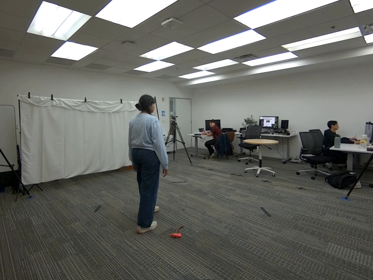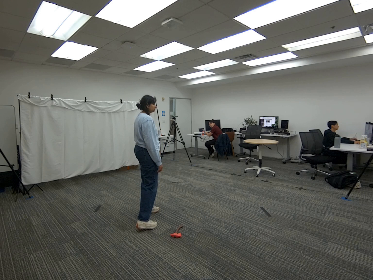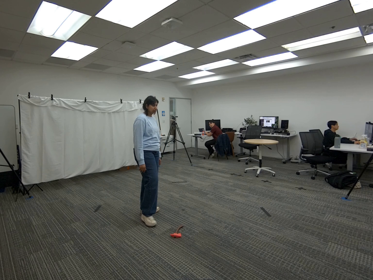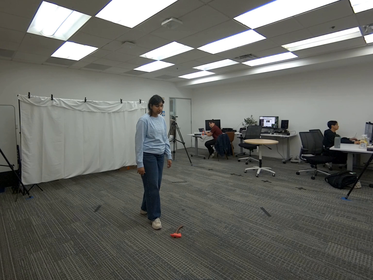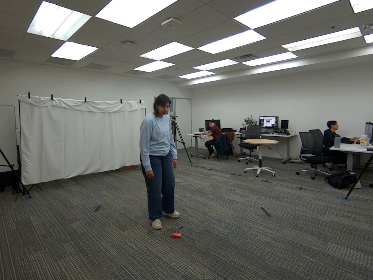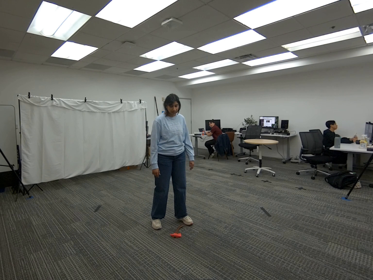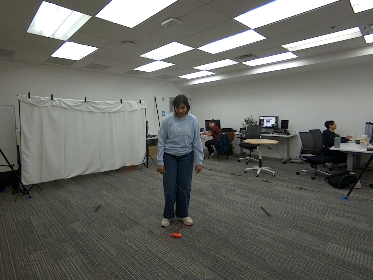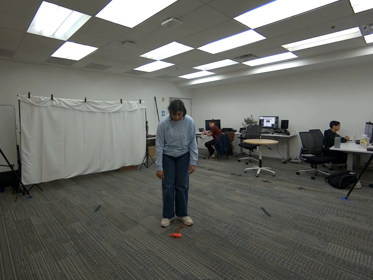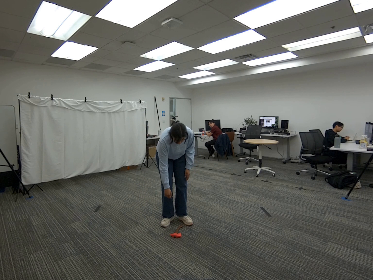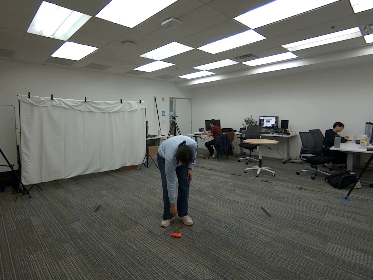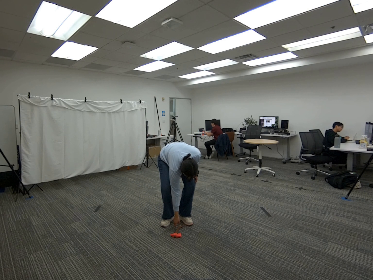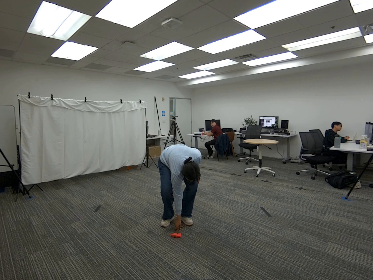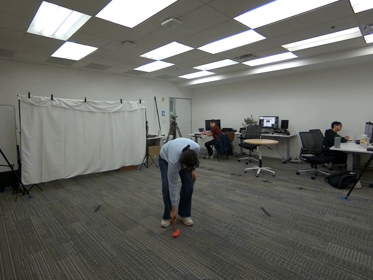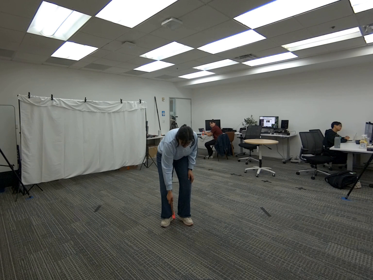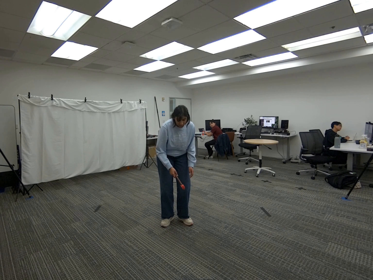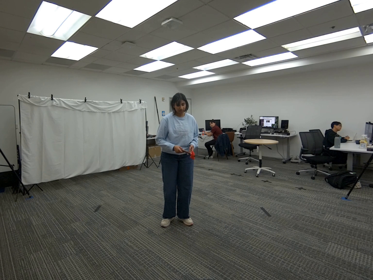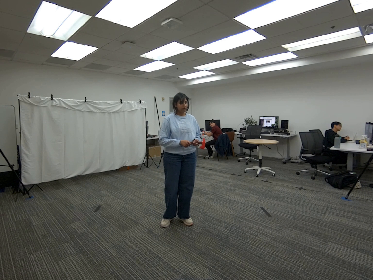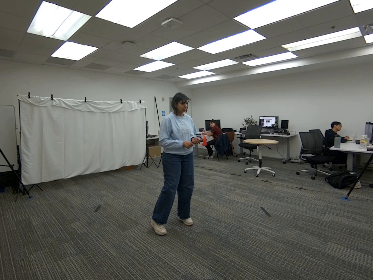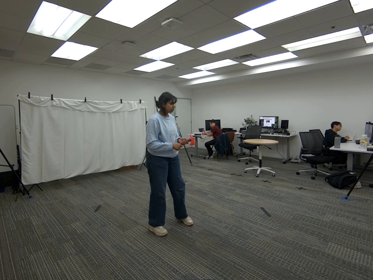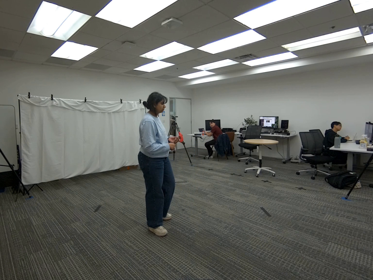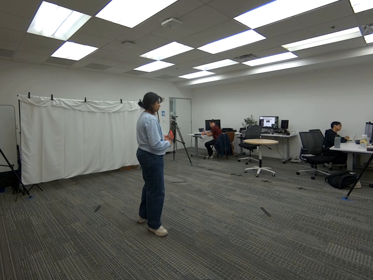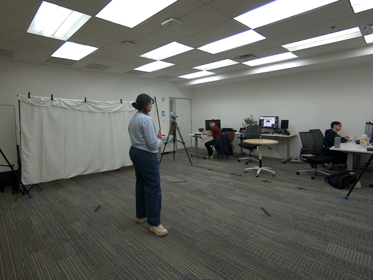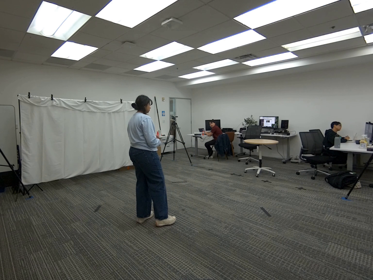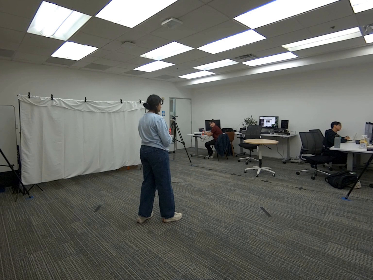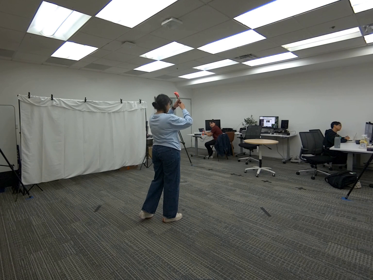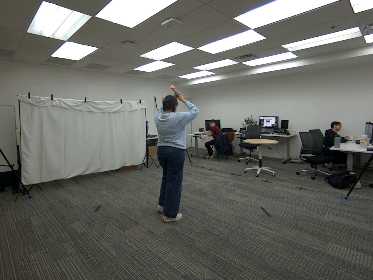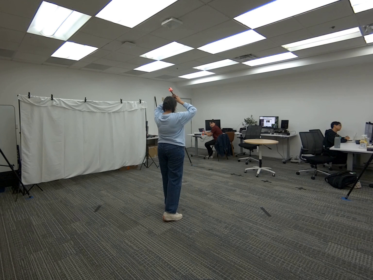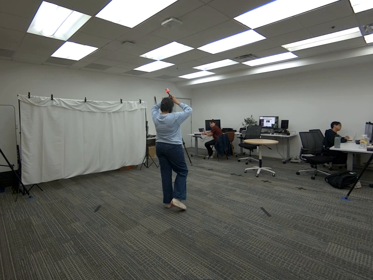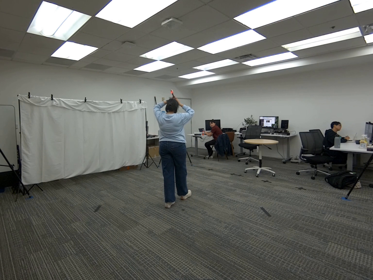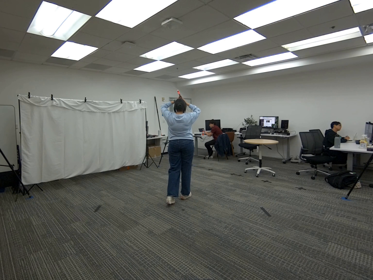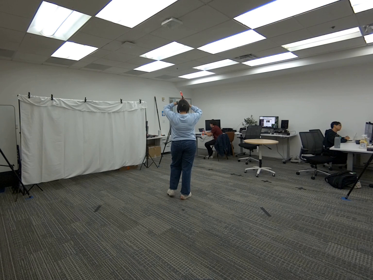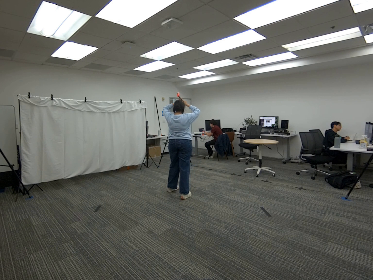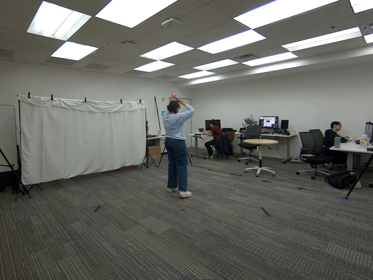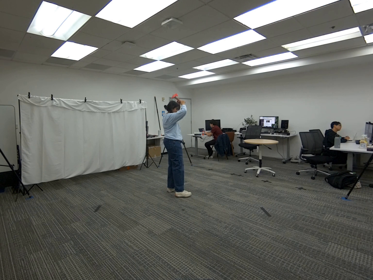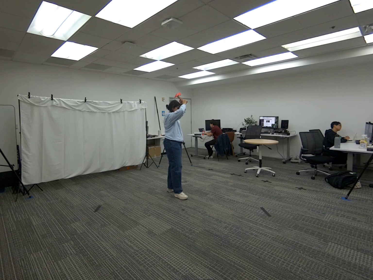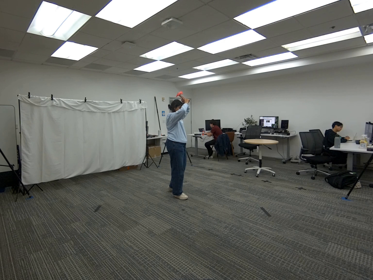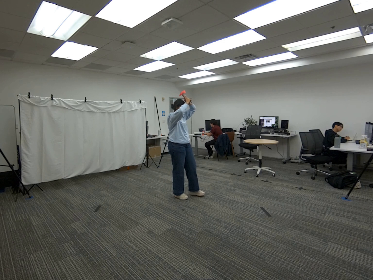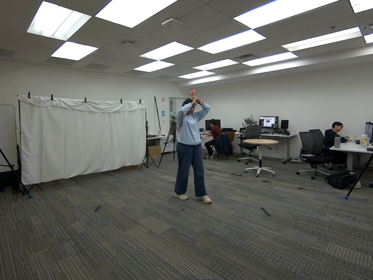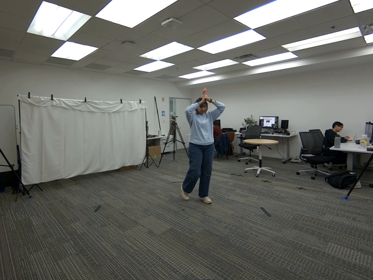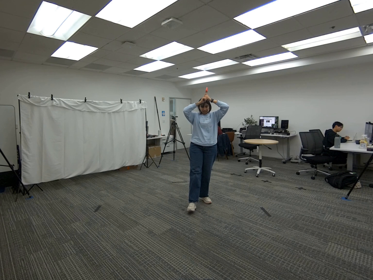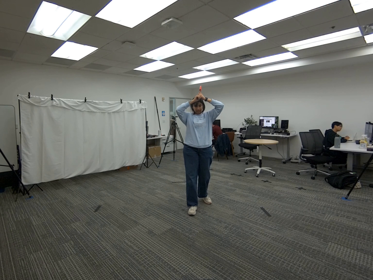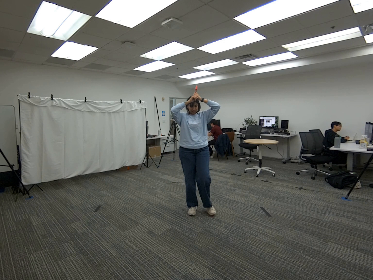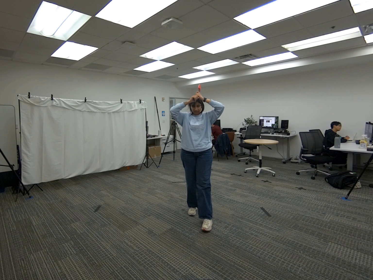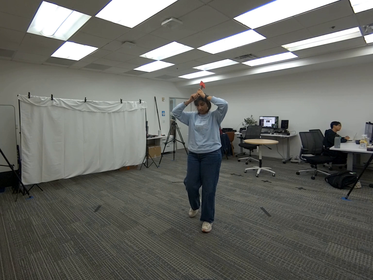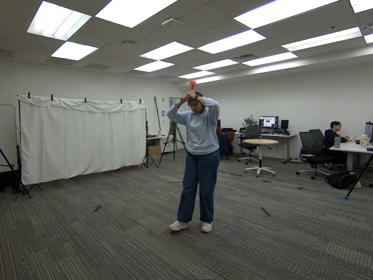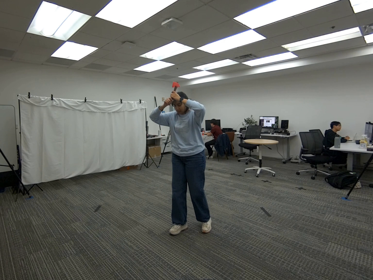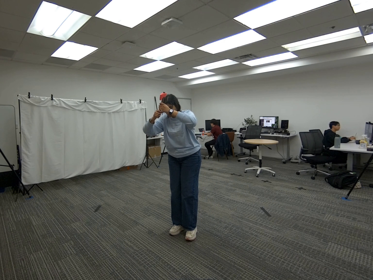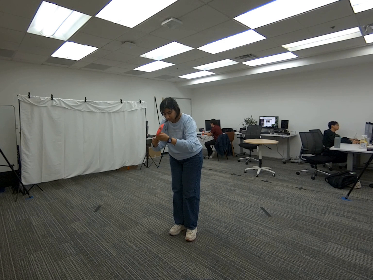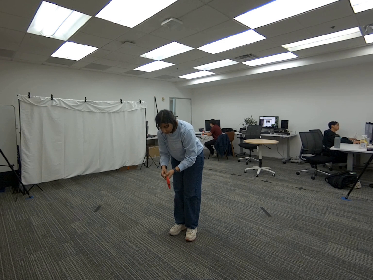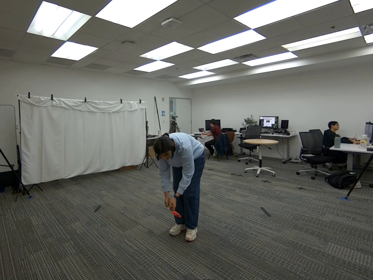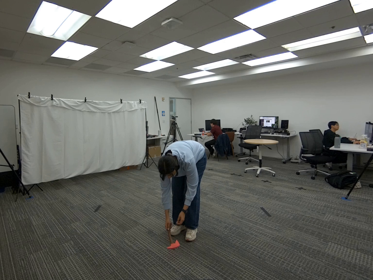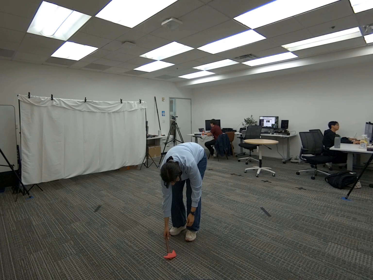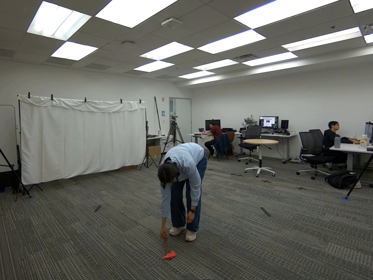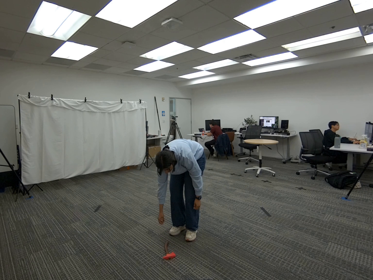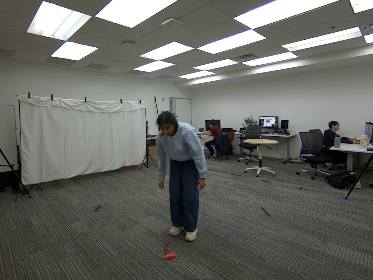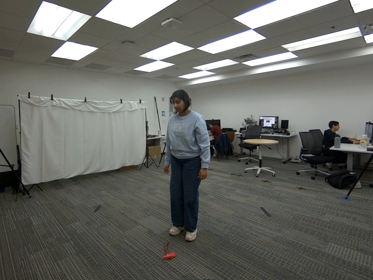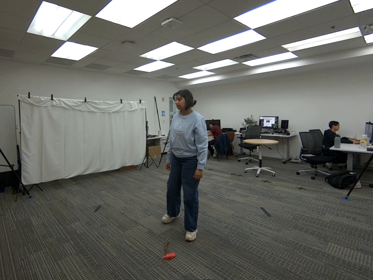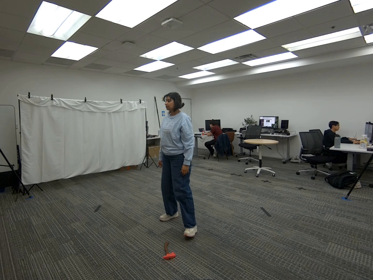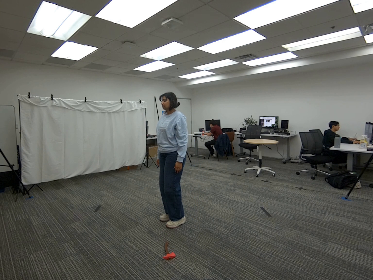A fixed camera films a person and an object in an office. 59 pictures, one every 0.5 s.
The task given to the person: Walk to the hatchet on the ground and bend down to pick it up with both hands. Raise the hatchet above your head and hold it while you walk around. Continue walking with the hatchet raised until the end of the scene. When you are finished, lower the hatchet and place it back on the ground.
